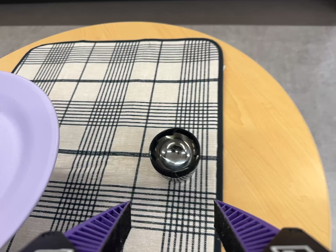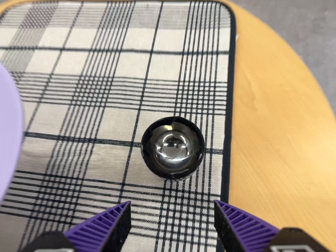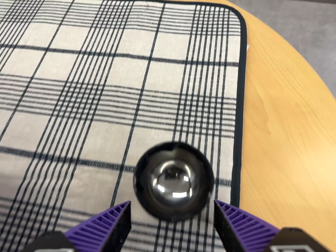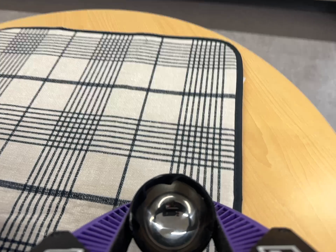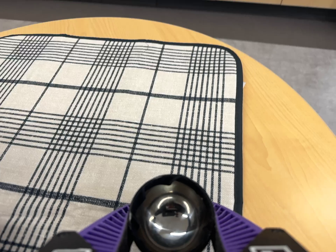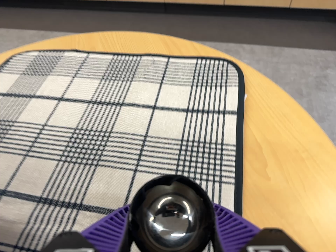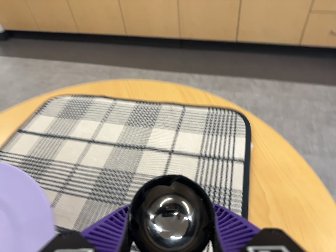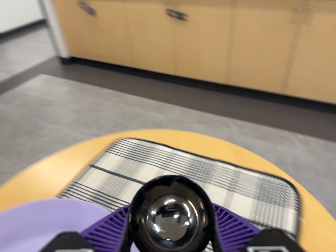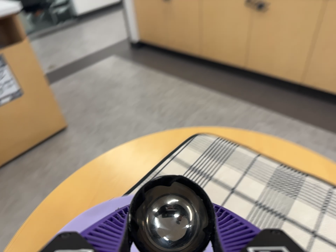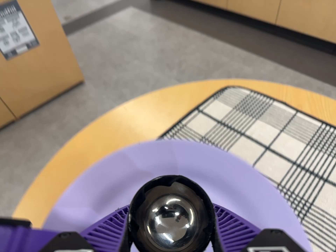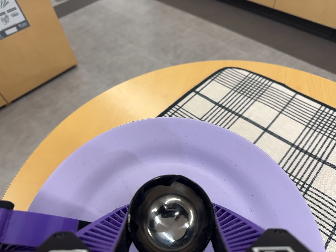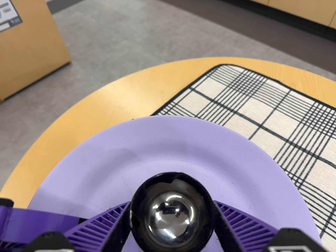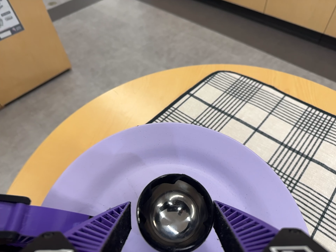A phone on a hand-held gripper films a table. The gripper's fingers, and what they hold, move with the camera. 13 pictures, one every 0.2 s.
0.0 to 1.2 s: The camera travels toward the top of its view and forward, about 10 cm, so close, fixed things drift downward. Its aim tips toward the top of its view by about 10 degrees, and the scene shifts downward.
1.2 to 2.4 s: The camera pans to its left by about 20 degrees. It travels to its left, about 16 cm, so close, fixed things drift to the right. It rolls about its line of sight by about 20 degrees, and the scene rotates clockwise.
The film runs backward here.
